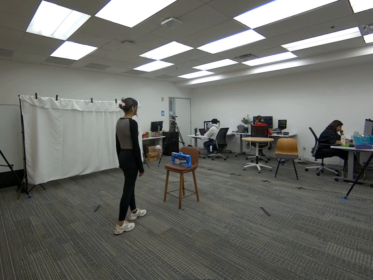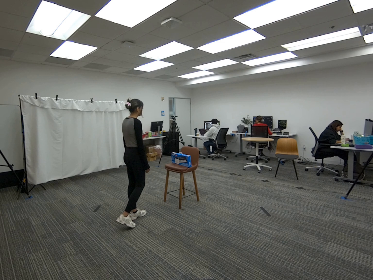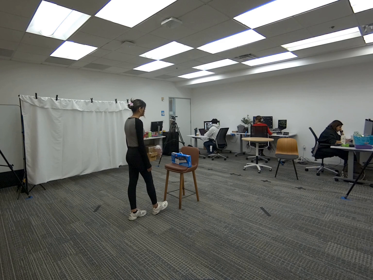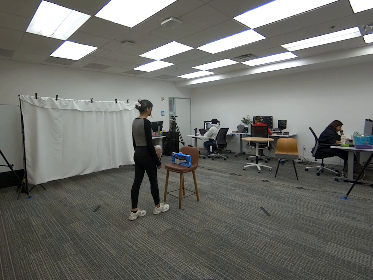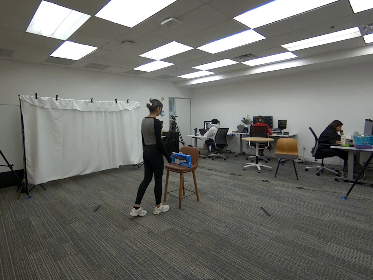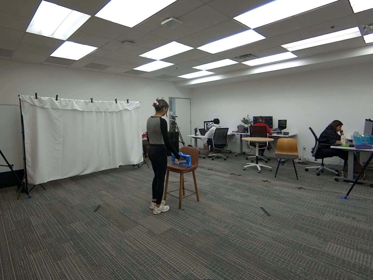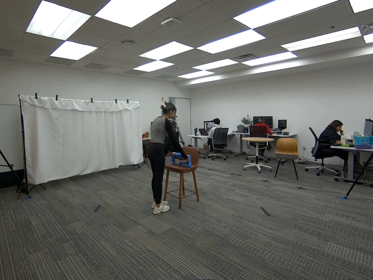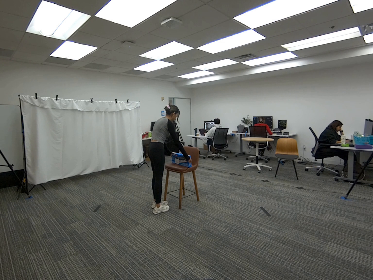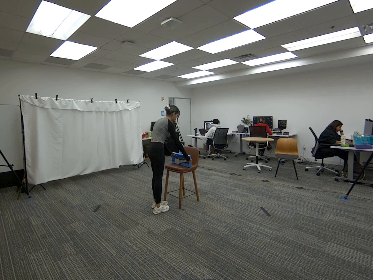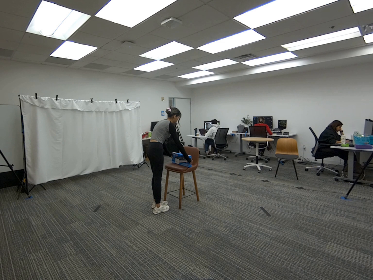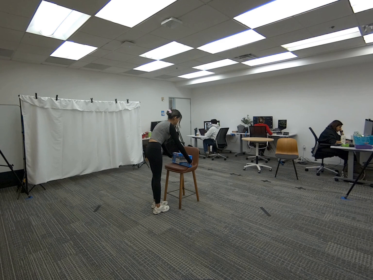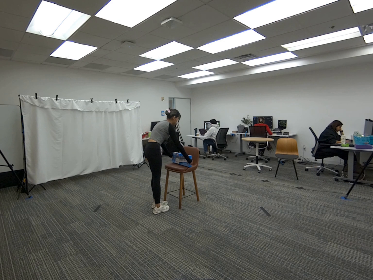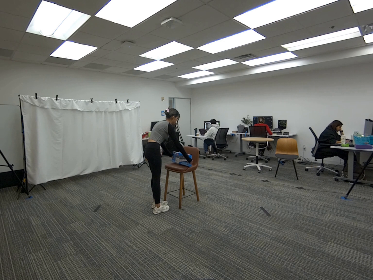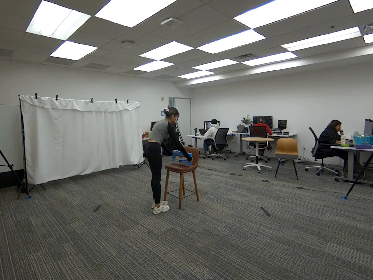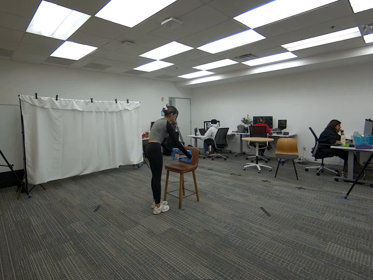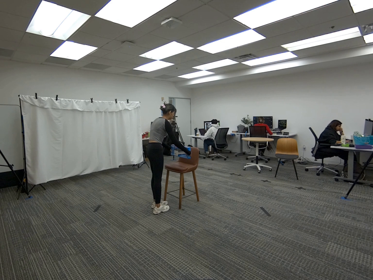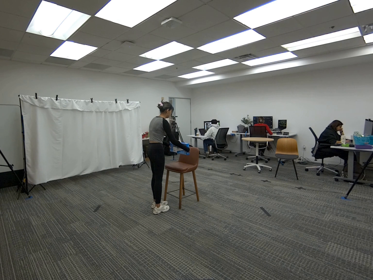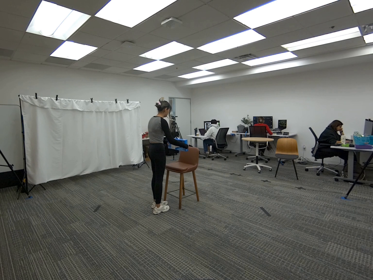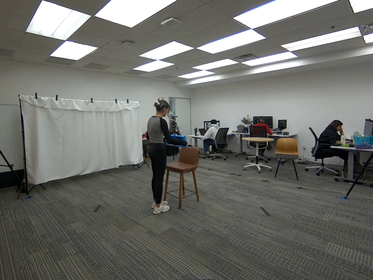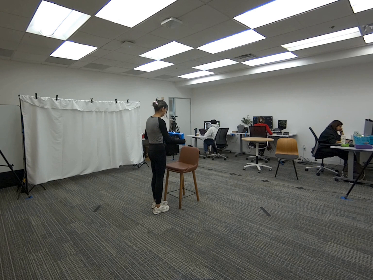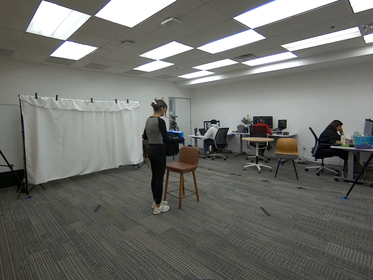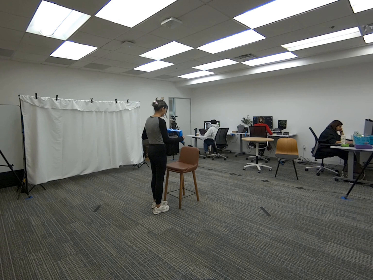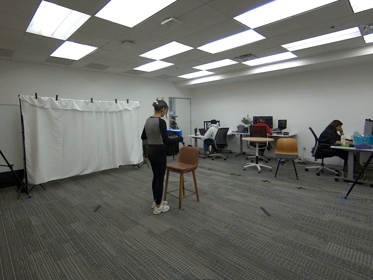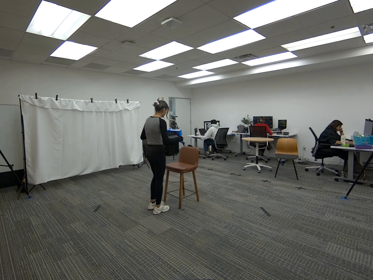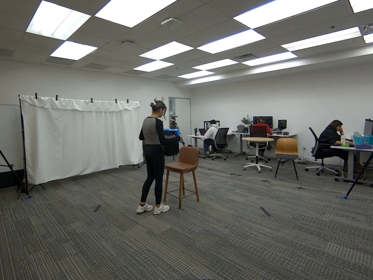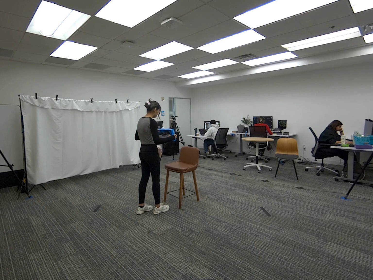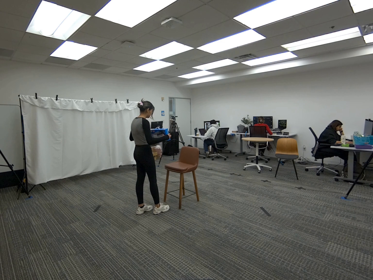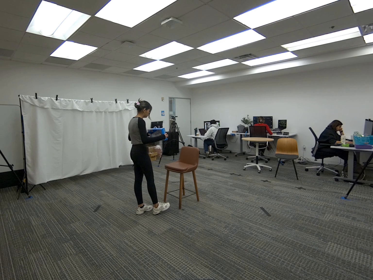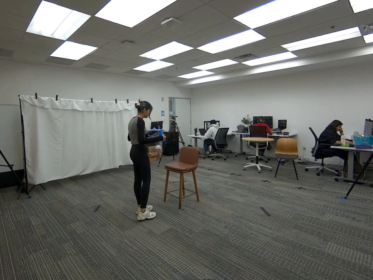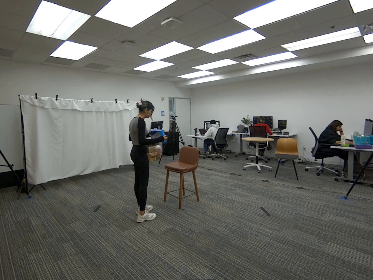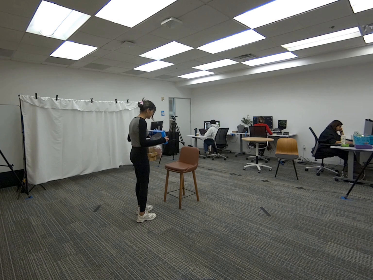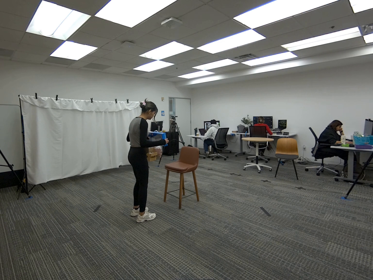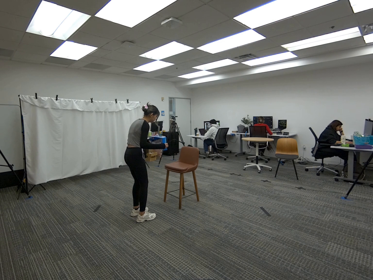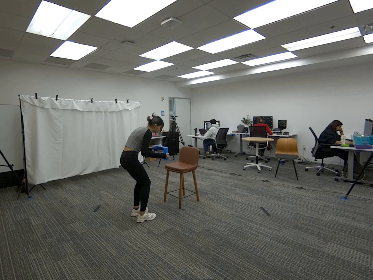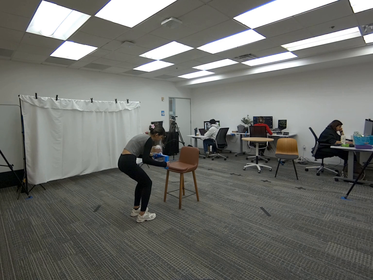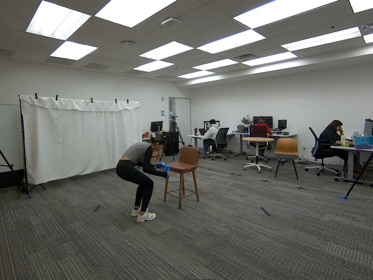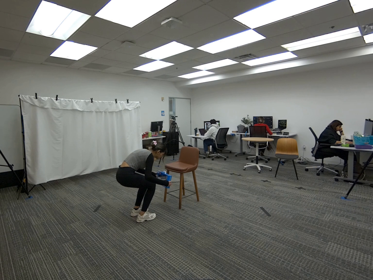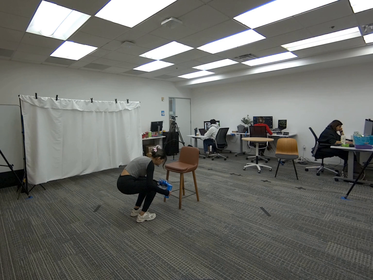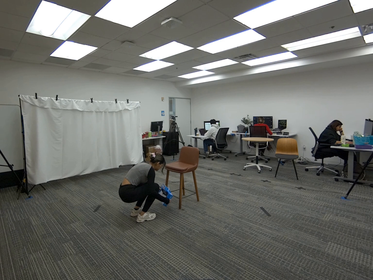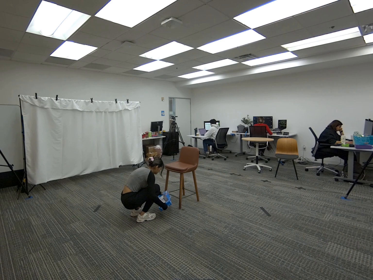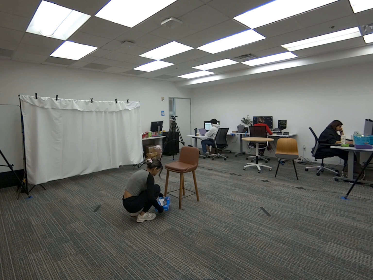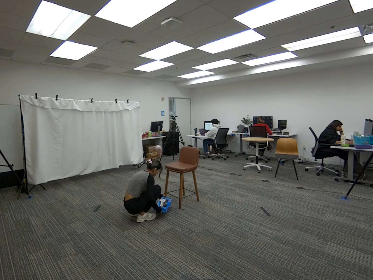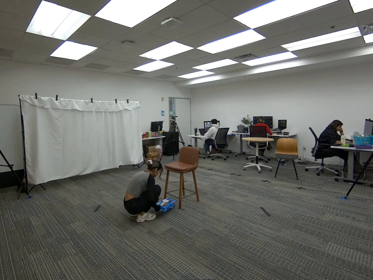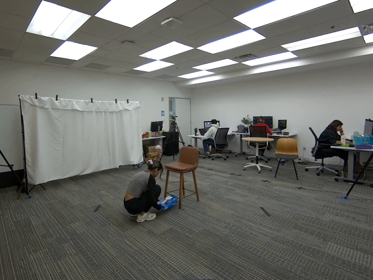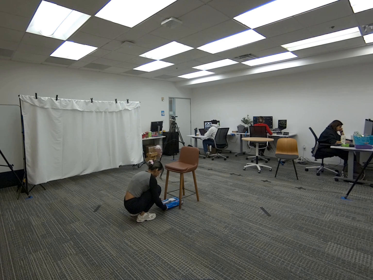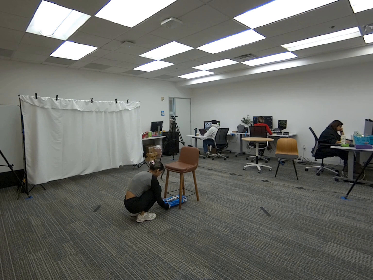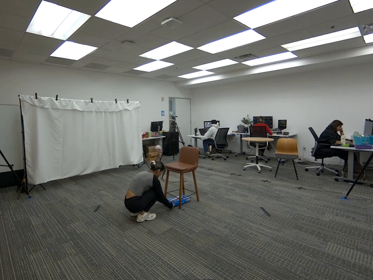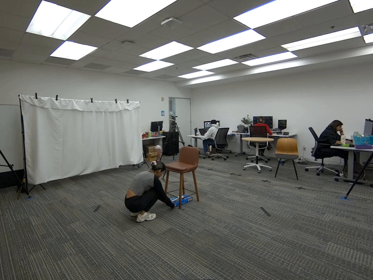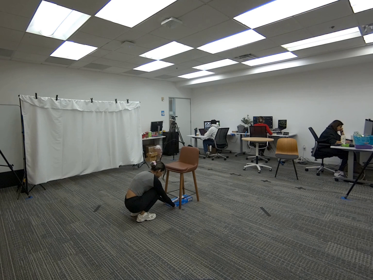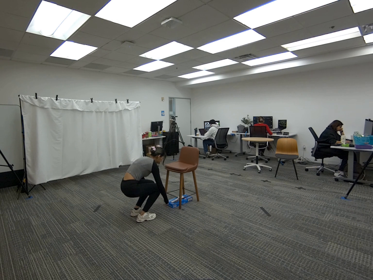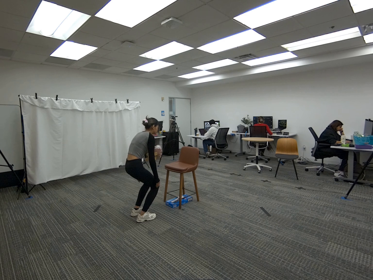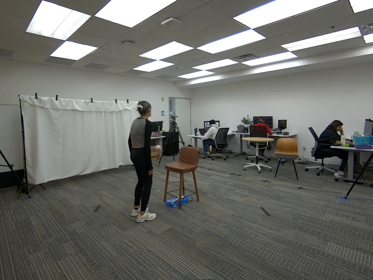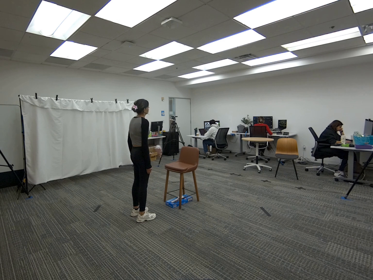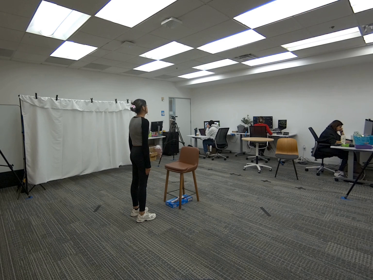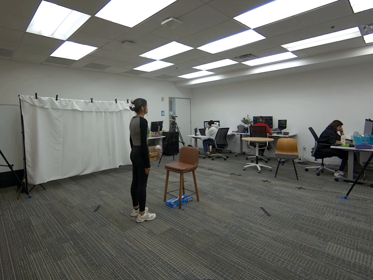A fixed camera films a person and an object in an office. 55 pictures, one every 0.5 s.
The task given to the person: Walk to the keyboard box on the tall bar stool, pick the keyboard box with both hands, and slide it underneath the tall bar stool.
